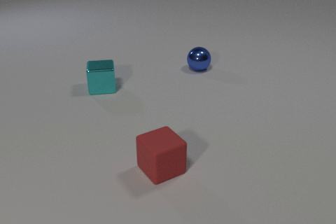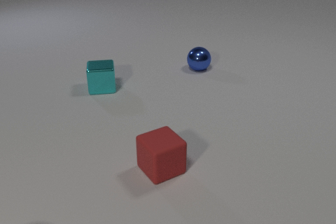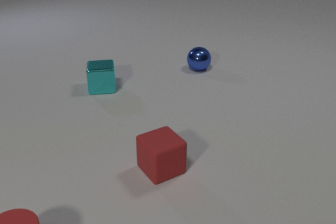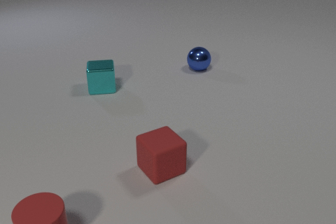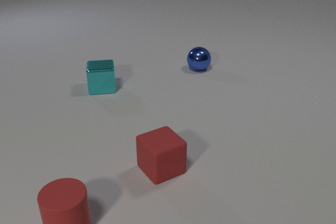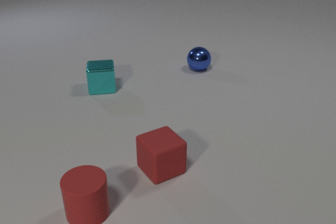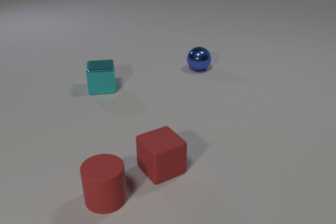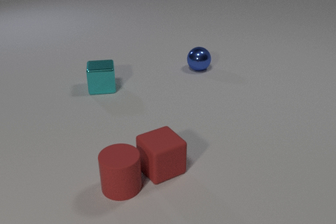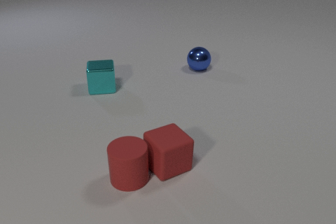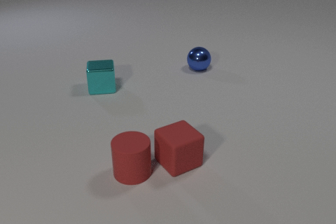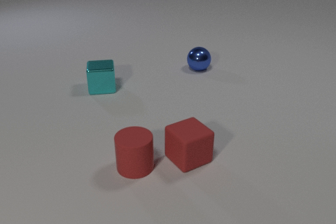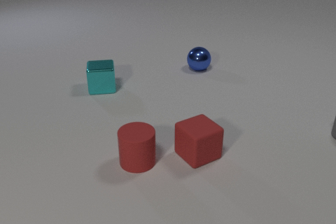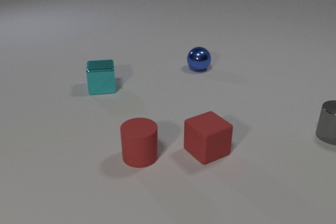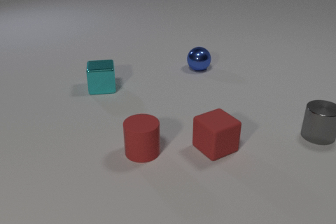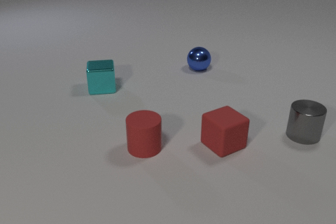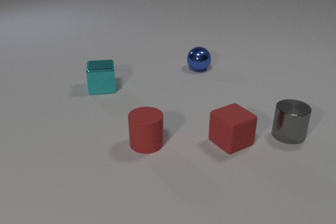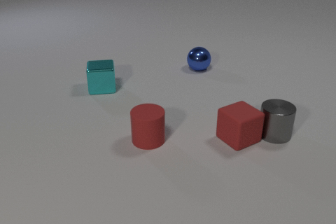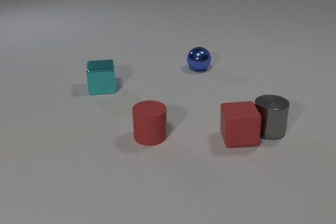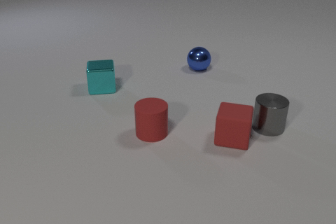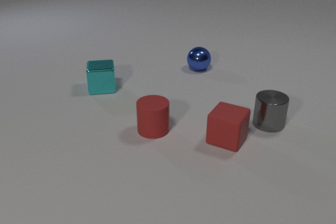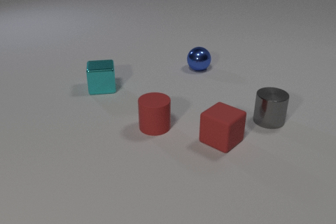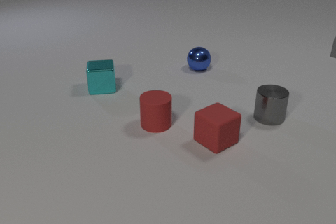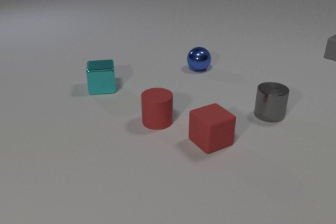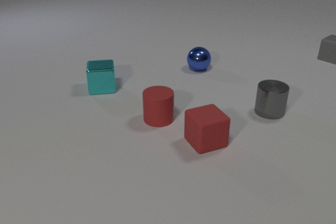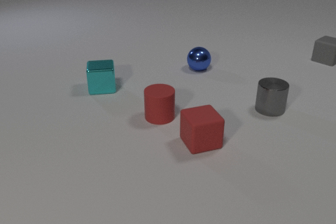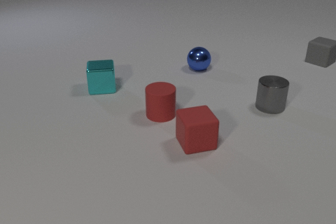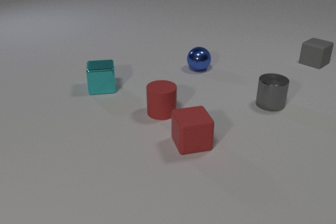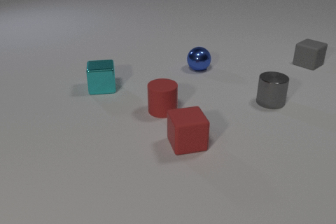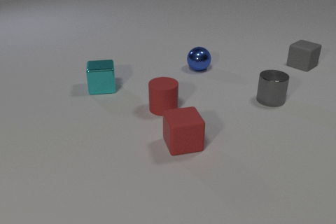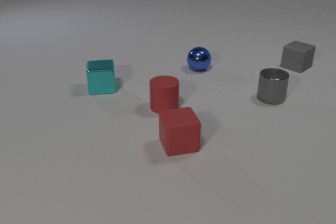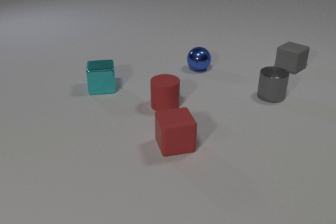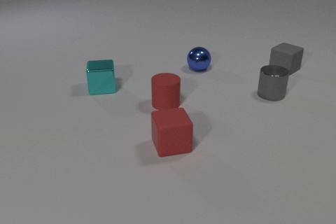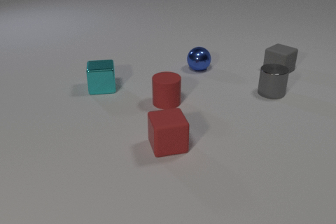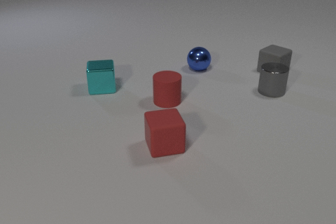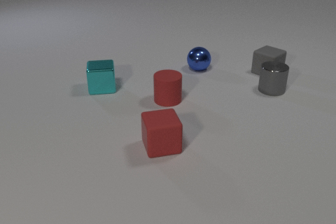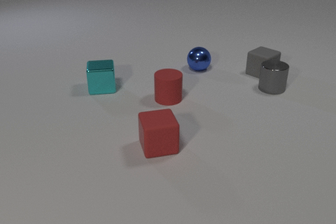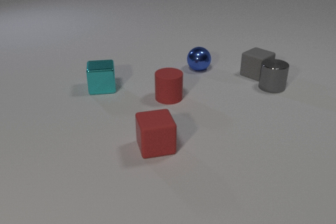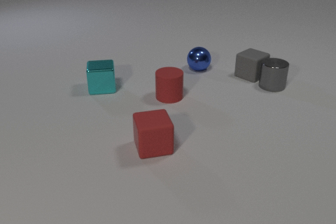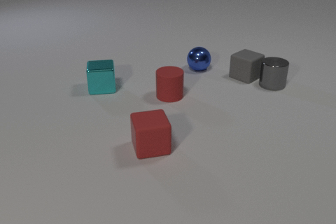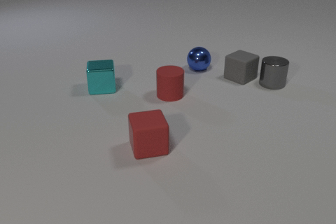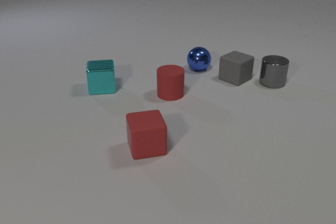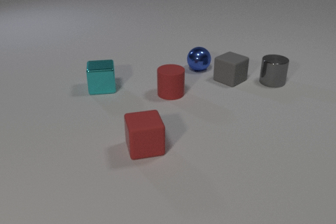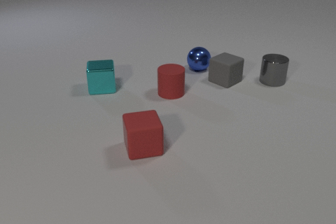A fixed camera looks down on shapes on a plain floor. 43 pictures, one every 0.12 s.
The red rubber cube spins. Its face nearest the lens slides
to the left.
The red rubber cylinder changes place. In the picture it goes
away from the camera.
0.00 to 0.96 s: The red rubber cylinder comes in at the bottom edge, slides to the right and away from the camera. The red rubber cylinder and the red rubber cube collide.
0.96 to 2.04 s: The red rubber cylinder slides away from the camera. The red rubber cube slides to the right and away from the camera, spins so that its near face slides to the left, clockwise seen from above. The gray metal cylinder comes in at the right edge, slides to the left. The red rubber cube and the gray metal cylinder collide.
2.04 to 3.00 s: The red rubber cylinder slides away from the camera. The red rubber cube slides to the left, spins so that its near face slides to the left, clockwise seen from above. The gray rubber cube comes in at the right edge, slides toward the camera and to the left. The gray metal cylinder slides away from the camera.
3.00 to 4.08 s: The red rubber cylinder slides away from the camera. The red rubber cube slides to the left. The gray rubber cube slides to the left and toward the camera. The gray metal cylinder slides away from the camera.
4.08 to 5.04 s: The red rubber cylinder slides away from the camera. The red rubber cube slides to the left. The gray rubber cube slides to the left and toward the camera. The gray metal cylinder slides away from the camera.
How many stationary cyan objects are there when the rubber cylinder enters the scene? 1.
What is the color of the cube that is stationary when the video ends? cyan.
How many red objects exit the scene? 0.
